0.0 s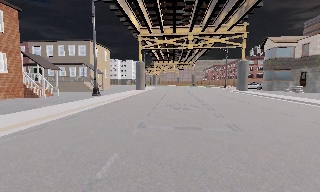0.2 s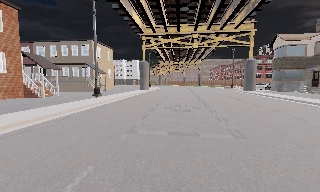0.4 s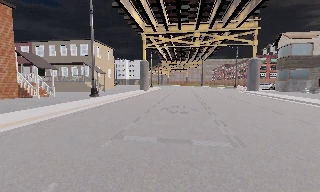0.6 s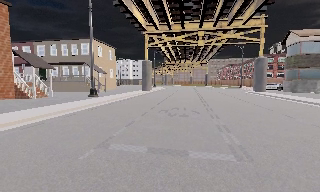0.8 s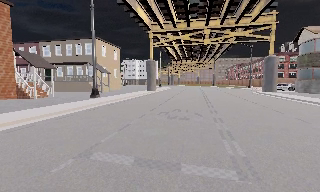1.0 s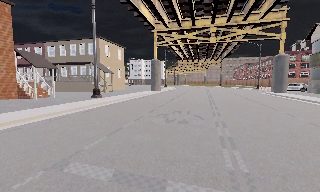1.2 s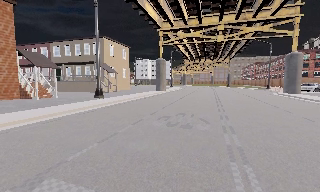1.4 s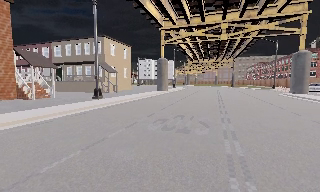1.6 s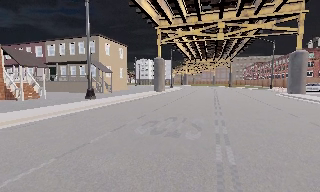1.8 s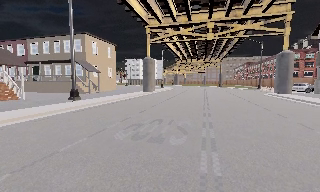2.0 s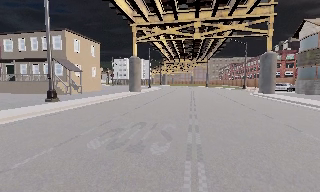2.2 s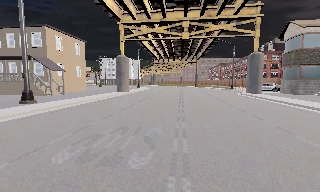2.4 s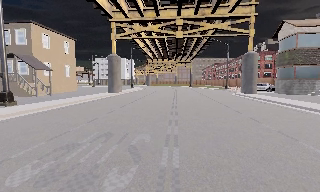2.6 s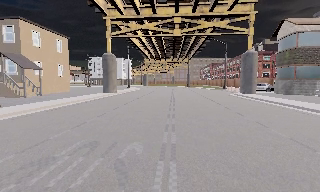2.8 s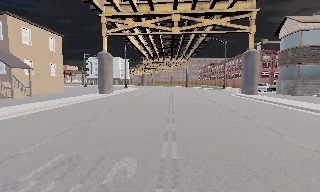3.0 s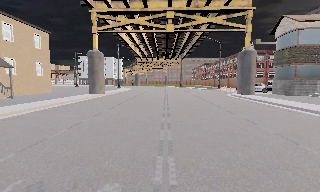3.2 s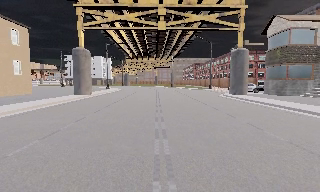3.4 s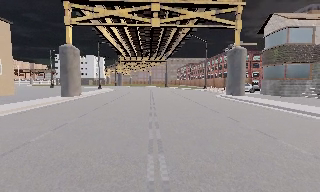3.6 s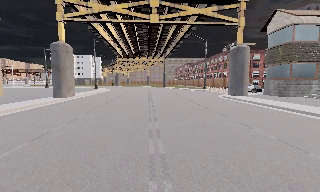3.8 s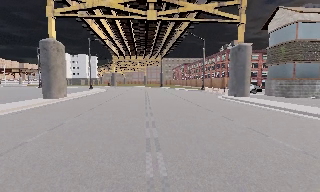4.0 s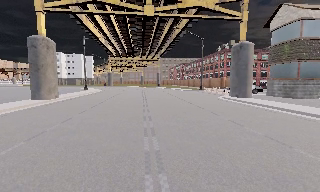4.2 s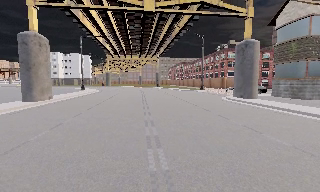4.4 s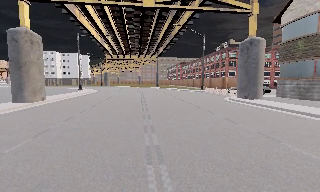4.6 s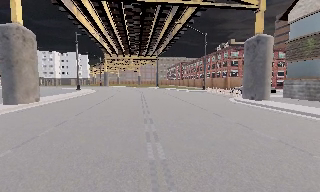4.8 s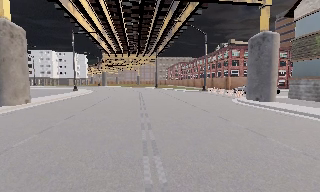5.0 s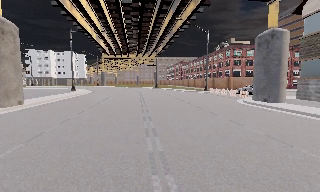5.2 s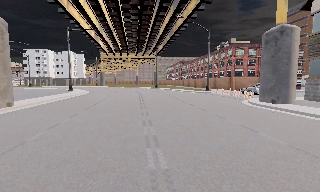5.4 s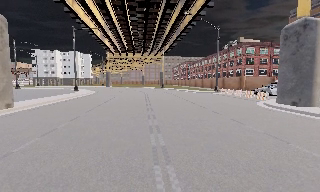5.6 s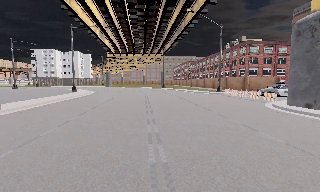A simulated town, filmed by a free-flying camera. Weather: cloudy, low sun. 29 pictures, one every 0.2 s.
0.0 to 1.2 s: The camera pans to its left, which is counterclockwise from overhead, by about 10 degrees. It travels forward and to its right, about 4.5 m, so what stands in front looms larger.
1.2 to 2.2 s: The scene slides to the left, as the camera pans about 10 degrees to its right. It travels forward and to its right, about 3 m, so what stands in front looms larger.
2.2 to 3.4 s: The camera swings to its right by about 10 degrees, and the scene slides to the left. It travels forward, about 5 m, so what stands in front looms larger.
3.4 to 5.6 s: The camera travels forward, about 9 m, so what stands in front looms larger.
The film runs forward here.
